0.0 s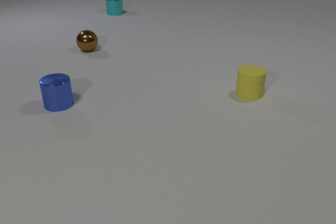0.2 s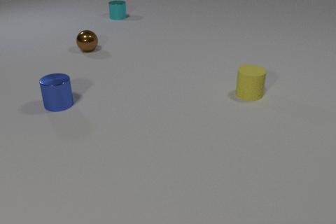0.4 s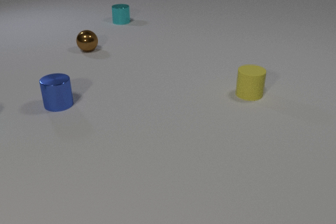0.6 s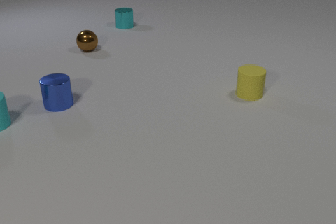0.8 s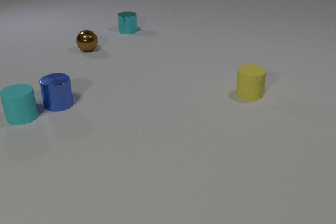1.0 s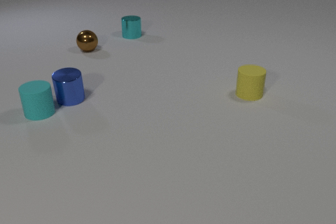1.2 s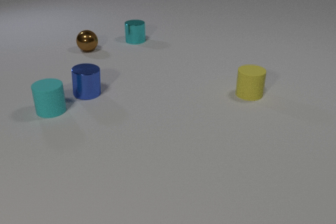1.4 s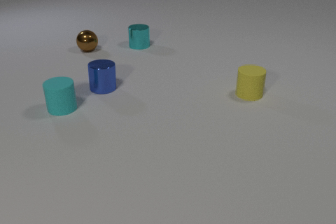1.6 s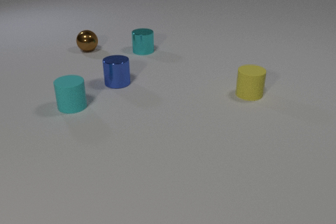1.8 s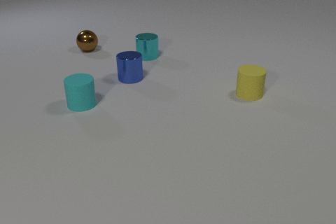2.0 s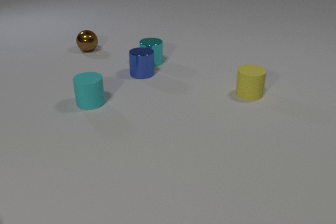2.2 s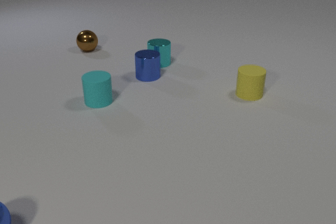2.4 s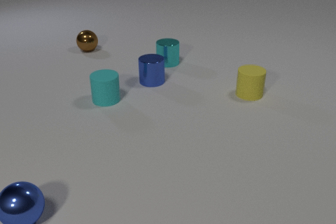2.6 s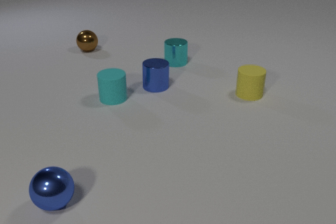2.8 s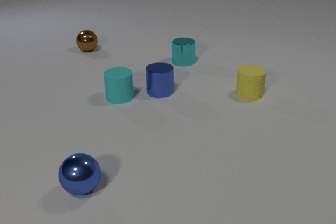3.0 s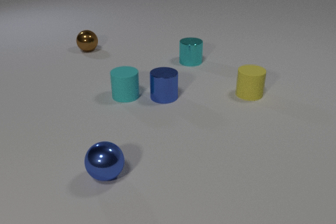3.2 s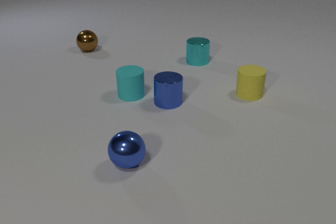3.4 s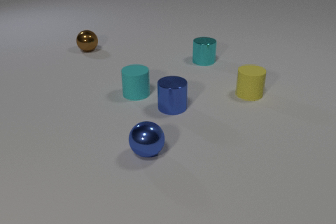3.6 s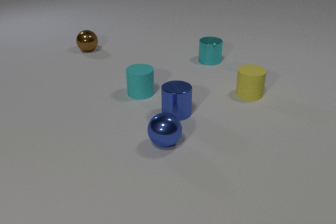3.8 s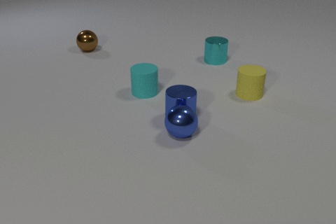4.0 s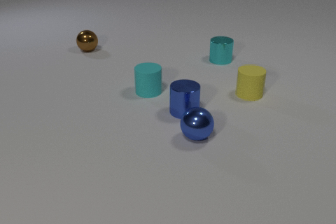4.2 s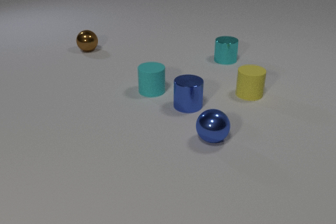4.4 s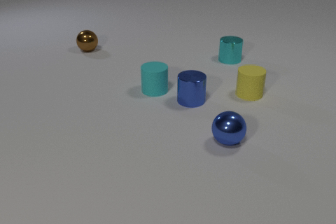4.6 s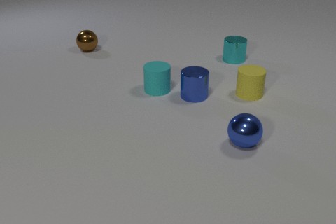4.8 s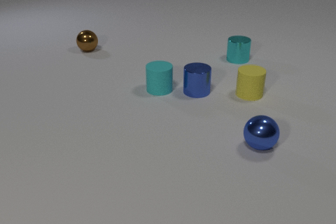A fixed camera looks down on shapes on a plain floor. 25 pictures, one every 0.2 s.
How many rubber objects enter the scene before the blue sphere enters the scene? 1.
How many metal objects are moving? 3.
How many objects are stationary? 2.
0.0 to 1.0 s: The cyan rubber cylinder comes in at the left edge, slides to the right. The blue metal cylinder slides to the right and away from the camera. The cyan metal cylinder slides toward the camera. The cyan rubber cylinder and the blue metal cylinder collide.
1.0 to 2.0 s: The cyan rubber cylinder slides to the right. The blue metal cylinder slides to the right and away from the camera. The cyan metal cylinder slides toward the camera.
2.0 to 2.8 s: The cyan rubber cylinder slides to the right. The blue metal cylinder slides toward the camera and to the right. The cyan metal cylinder slides to the right. The blue metal sphere comes in at the left edge, rolls to the right and away from the camera. The blue metal cylinder and the cyan metal cylinder collide.
2.8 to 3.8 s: The cyan rubber cylinder slides to the right. The blue metal cylinder slides toward the camera. The cyan metal cylinder slides to the right. The blue metal sphere rolls to the right and away from the camera. The blue metal cylinder and the blue metal sphere collide.
3.8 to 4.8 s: The cyan rubber cylinder slides to the right. The blue metal cylinder slides away from the camera. The cyan metal cylinder slides to the right. The blue metal sphere rolls to the right.
